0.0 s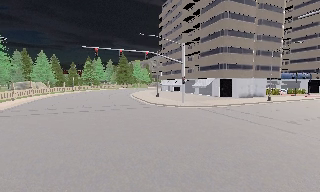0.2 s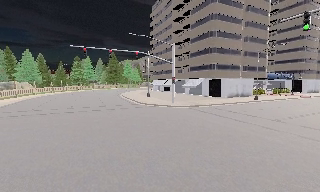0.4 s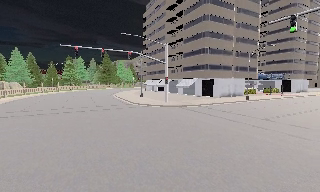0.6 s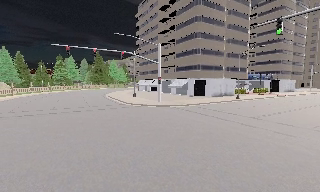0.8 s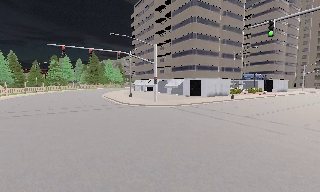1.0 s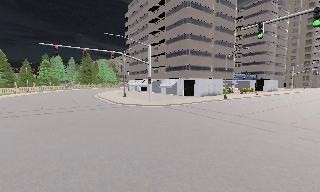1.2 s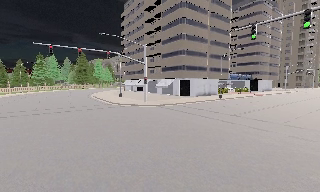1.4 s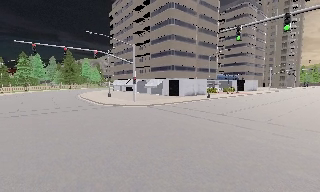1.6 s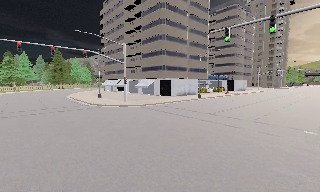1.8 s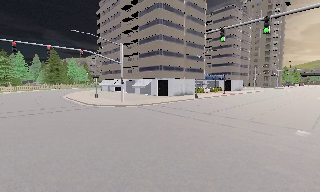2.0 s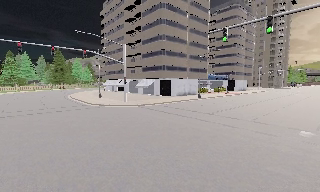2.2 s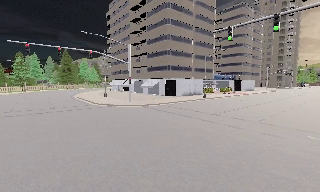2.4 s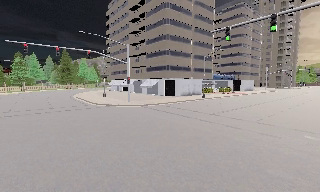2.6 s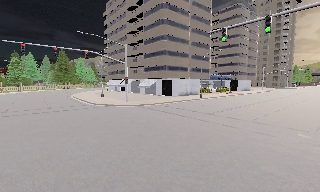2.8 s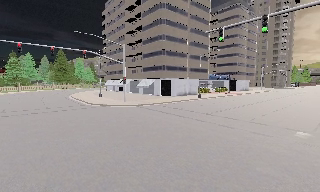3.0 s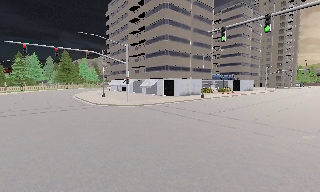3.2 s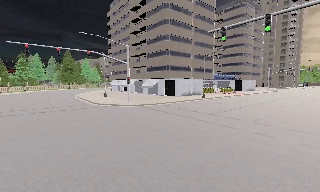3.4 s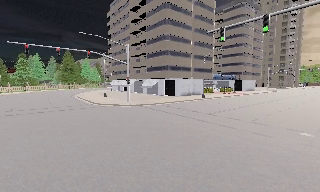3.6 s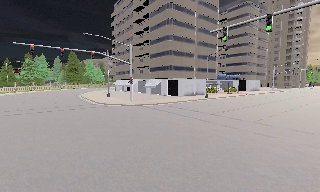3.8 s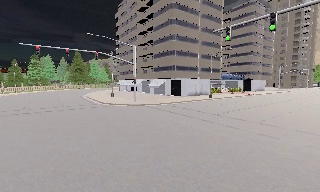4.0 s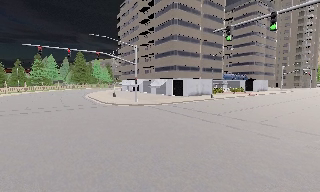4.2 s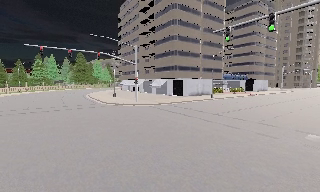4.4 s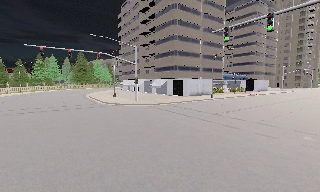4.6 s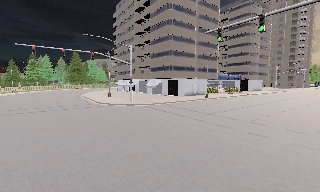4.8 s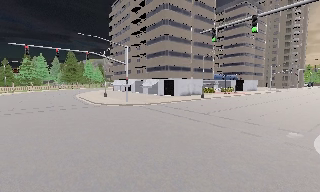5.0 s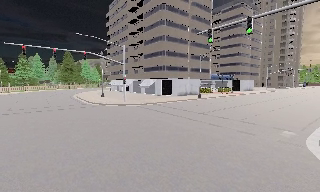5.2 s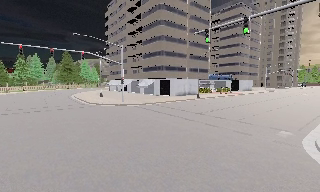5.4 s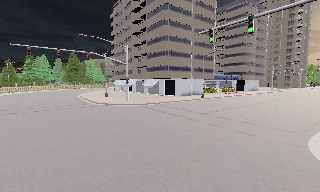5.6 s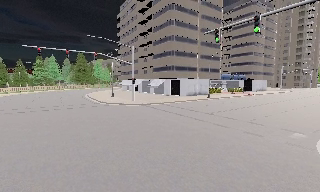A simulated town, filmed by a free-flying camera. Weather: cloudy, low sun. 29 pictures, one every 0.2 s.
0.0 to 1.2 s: The camera swings to its right by about 15 degrees, and the scene slides to the left. It travels backward, about 0.5 m, so what stands in front gets smaller.
1.2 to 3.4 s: The camera travels to its right, about 1 m, so close, fixed things drift to the left.
3.4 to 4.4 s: The camera shifts only a little, or ends up much as it began.
4.4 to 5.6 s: The camera travels to its right, about 0.5 m, so close, fixed things drift to the left.
The film runs backward here.
